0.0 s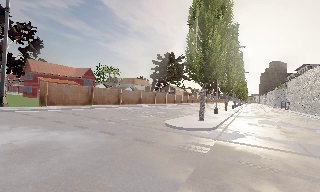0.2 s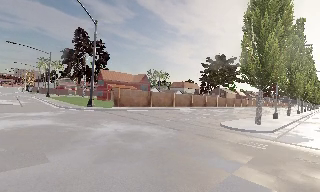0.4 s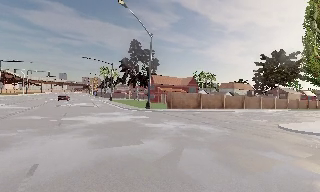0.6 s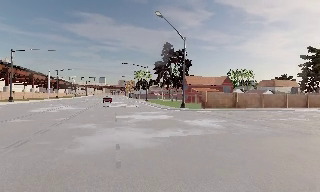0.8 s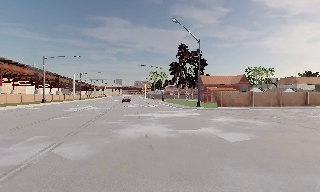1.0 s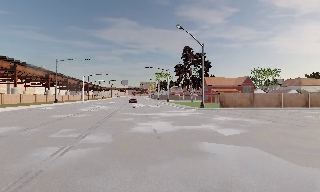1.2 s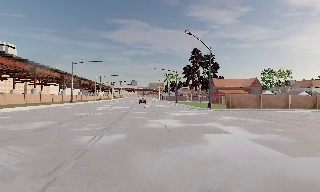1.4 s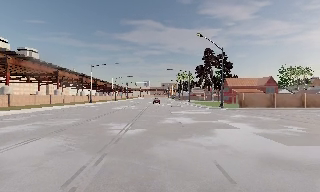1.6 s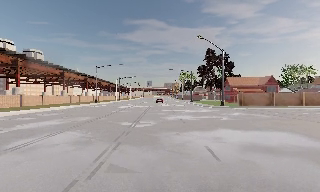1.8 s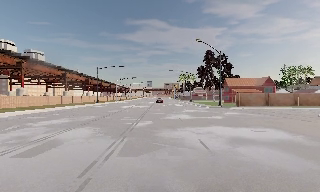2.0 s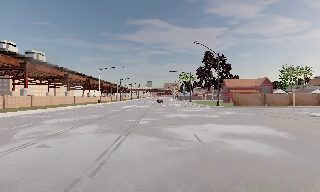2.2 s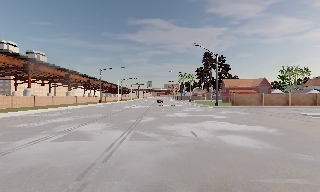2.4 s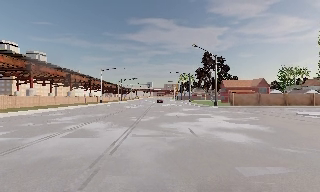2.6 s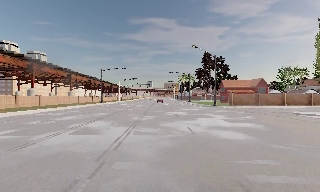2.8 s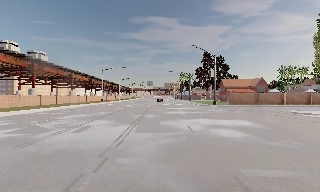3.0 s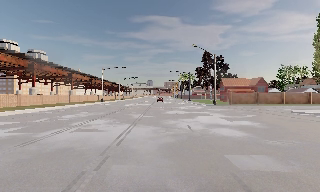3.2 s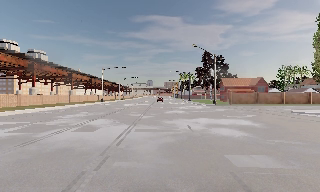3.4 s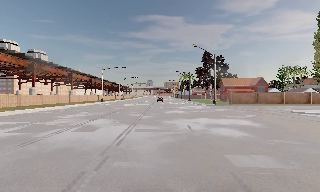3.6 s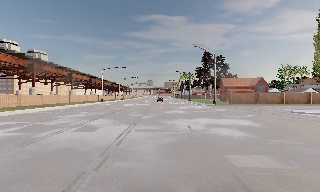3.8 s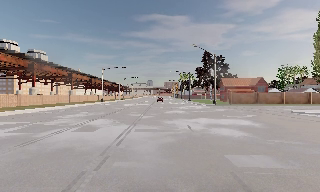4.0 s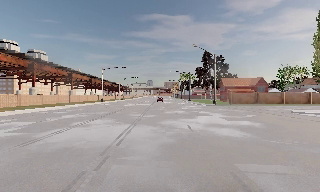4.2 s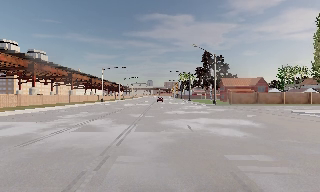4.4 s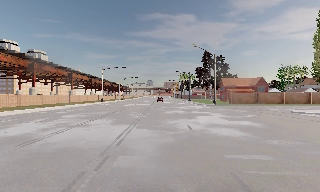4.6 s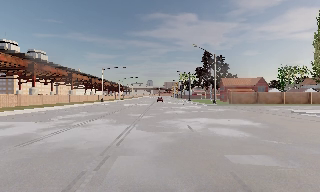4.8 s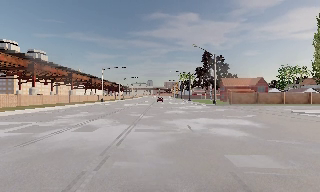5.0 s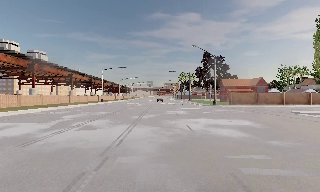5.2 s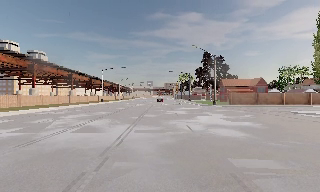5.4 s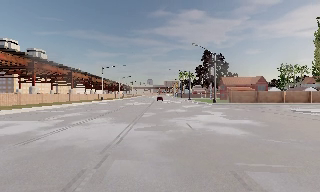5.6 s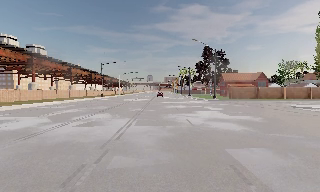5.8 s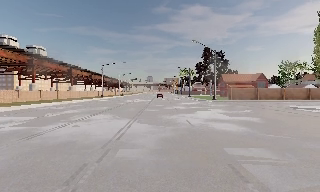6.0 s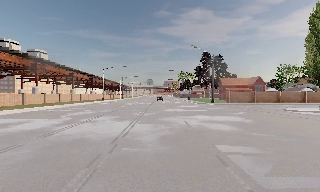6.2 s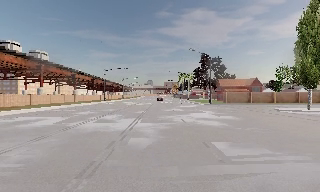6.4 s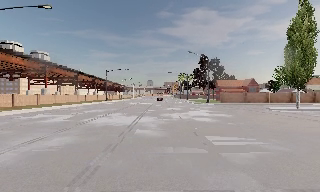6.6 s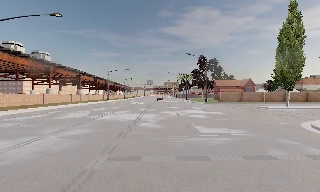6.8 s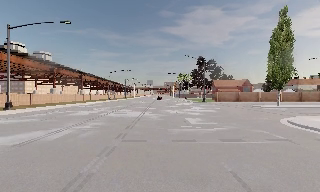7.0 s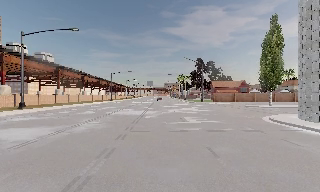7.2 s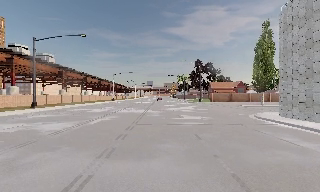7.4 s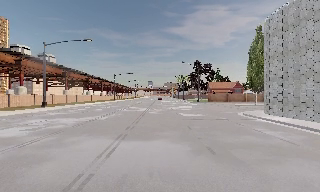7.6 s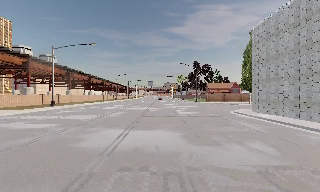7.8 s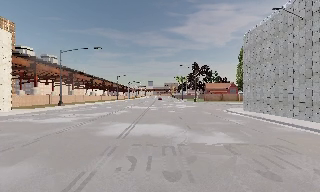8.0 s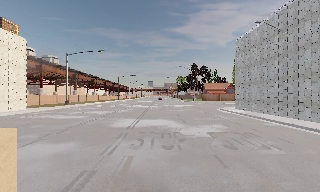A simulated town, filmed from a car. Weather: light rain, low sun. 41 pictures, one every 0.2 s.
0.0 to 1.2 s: The camera swings to its left by about 55 degrees, and the scene slides to the right. It travels backward, about 10 m.
1.2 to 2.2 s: The camera travels backward, about 6 m, so what stands in front gets smaller.
2.2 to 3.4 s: The camera travels backward, about 1.5 m, so what stands in front gets smaller. It loses speed.
3.4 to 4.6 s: The camera keeps its place and its aim.
4.6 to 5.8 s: The camera shifts only a little, or ends up much as it began.
5.8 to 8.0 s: The camera travels backward, about 20 m, so what stands in front gets smaller.
The film runs backward here.
